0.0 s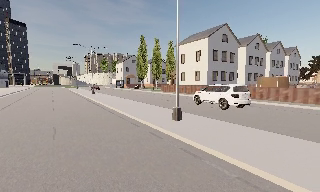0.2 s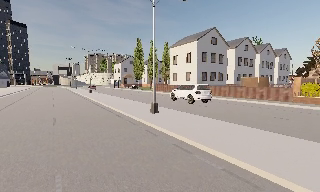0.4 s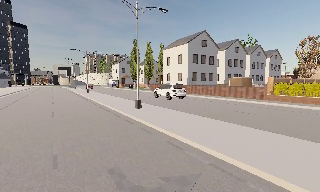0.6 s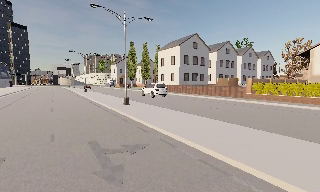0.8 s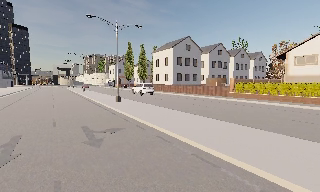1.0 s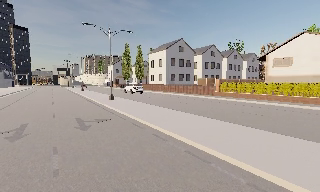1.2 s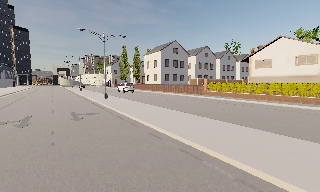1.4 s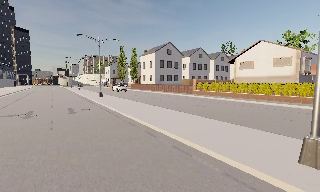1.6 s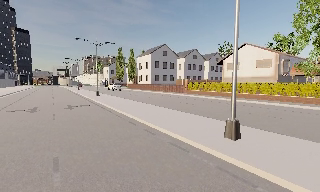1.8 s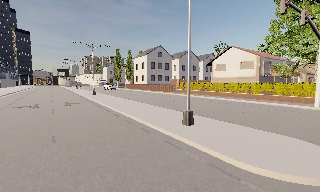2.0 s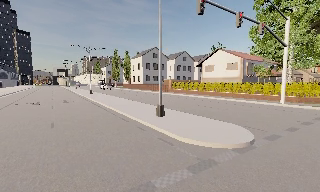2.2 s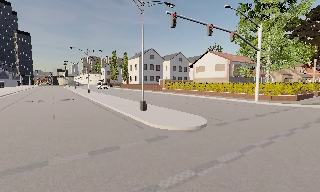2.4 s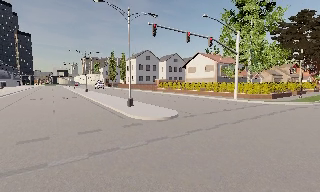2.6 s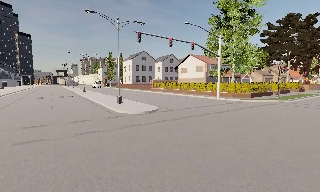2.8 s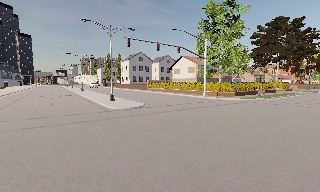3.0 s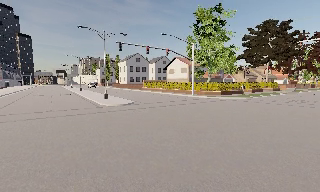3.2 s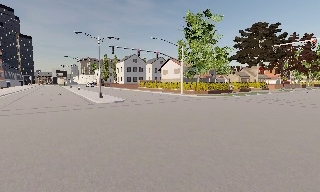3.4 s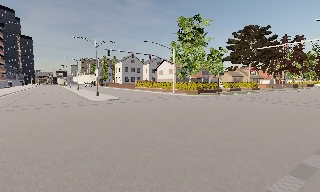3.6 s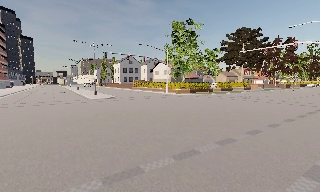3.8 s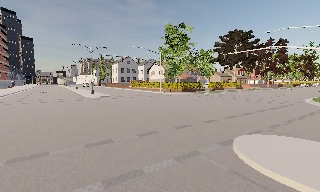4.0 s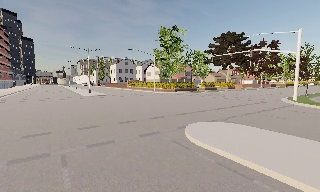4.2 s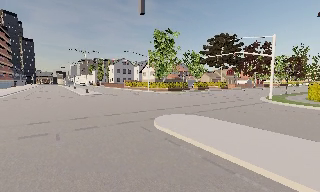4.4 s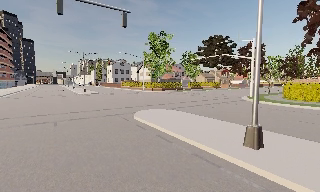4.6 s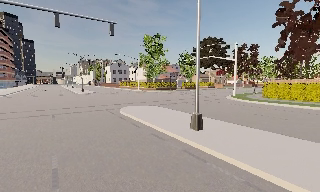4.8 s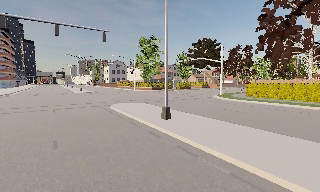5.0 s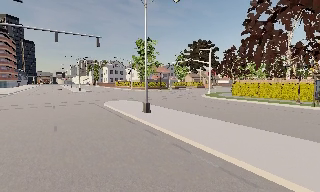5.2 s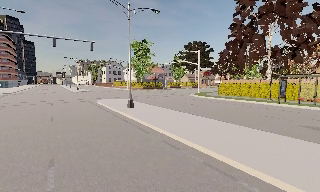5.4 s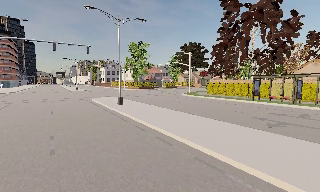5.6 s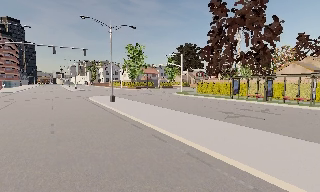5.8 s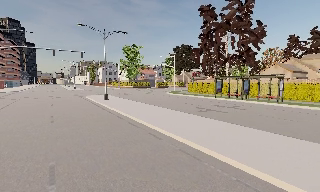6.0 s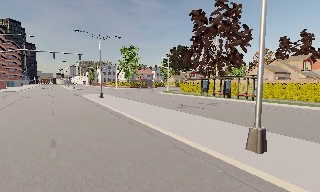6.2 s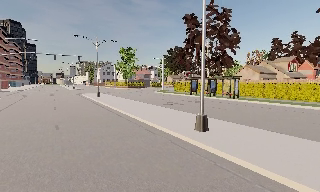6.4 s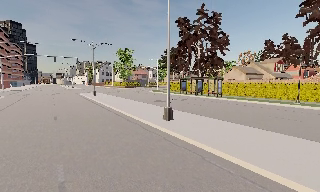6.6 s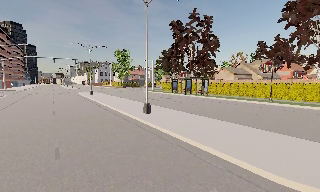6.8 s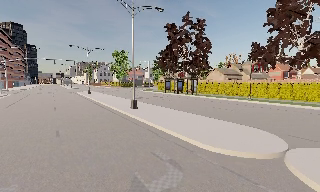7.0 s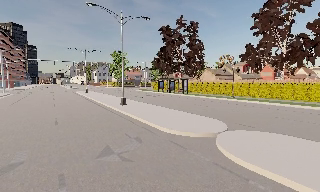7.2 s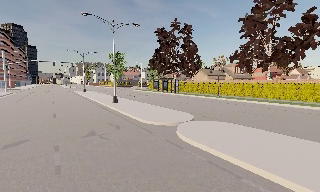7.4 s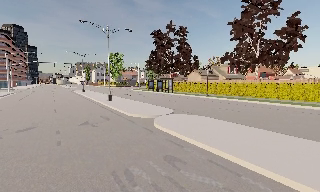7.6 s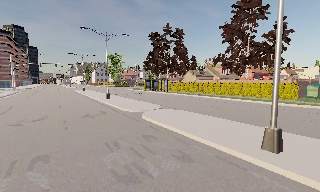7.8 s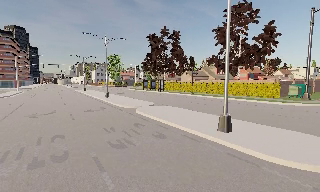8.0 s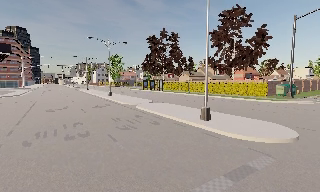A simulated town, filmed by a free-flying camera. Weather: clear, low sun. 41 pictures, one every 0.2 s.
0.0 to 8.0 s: The camera travels backward and to its right, about 90 m, so what stands in front gets smaller.
The film runs forward here.
